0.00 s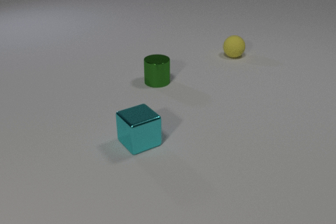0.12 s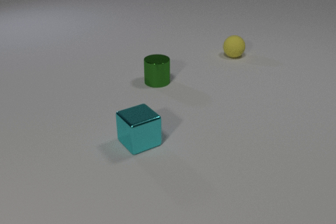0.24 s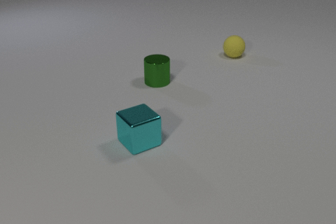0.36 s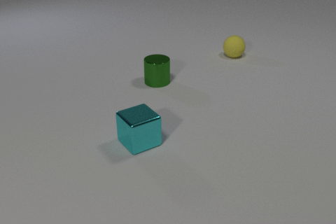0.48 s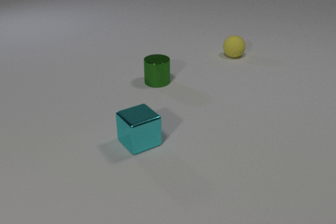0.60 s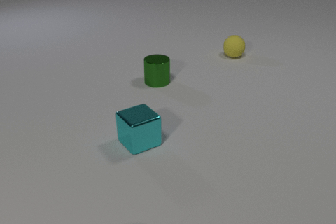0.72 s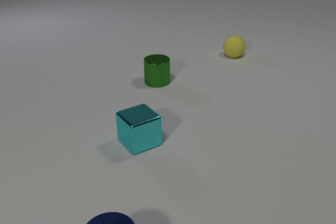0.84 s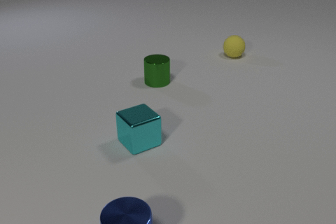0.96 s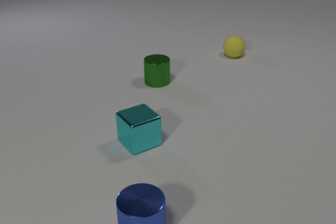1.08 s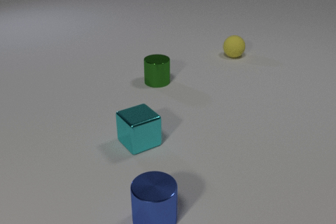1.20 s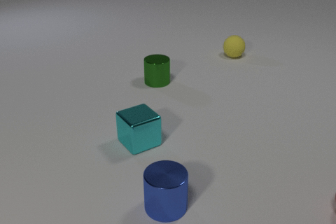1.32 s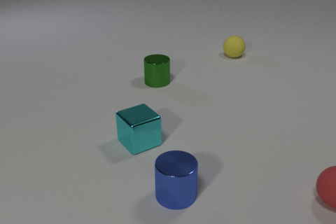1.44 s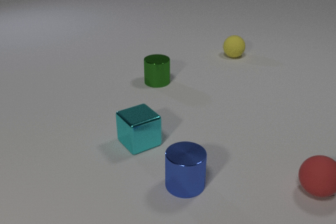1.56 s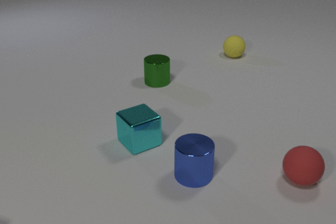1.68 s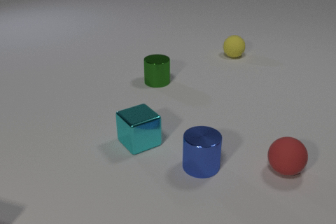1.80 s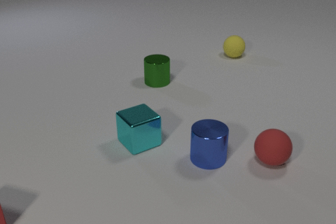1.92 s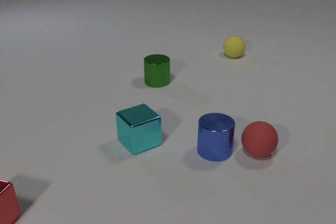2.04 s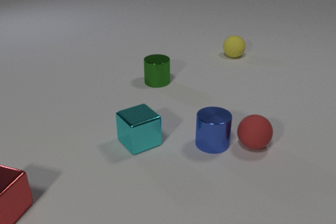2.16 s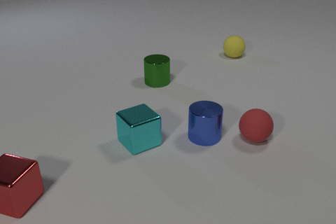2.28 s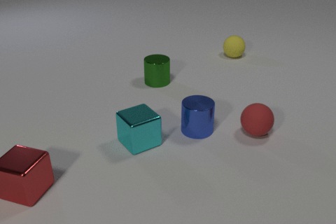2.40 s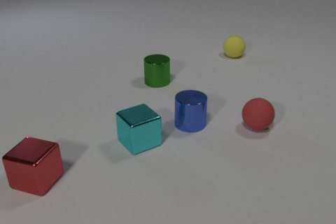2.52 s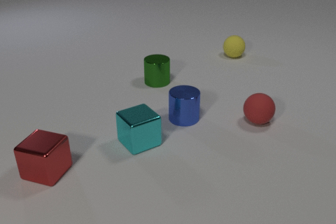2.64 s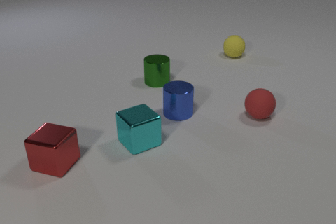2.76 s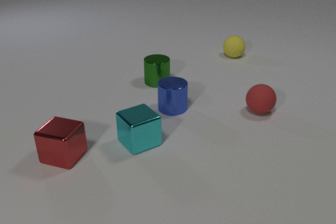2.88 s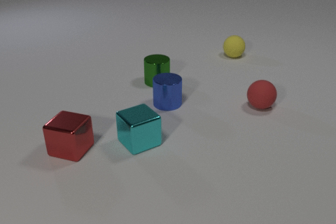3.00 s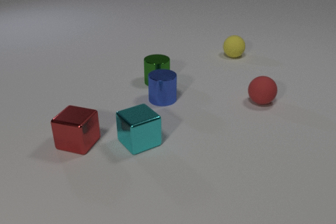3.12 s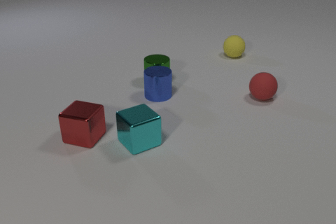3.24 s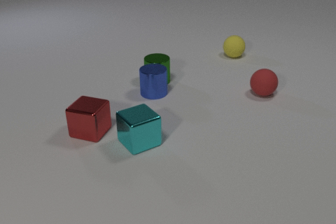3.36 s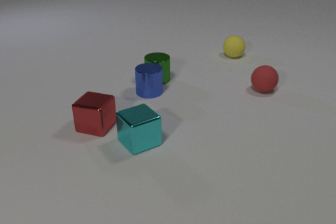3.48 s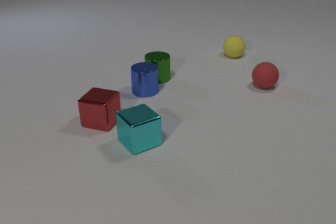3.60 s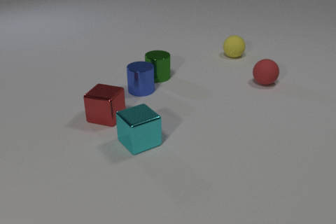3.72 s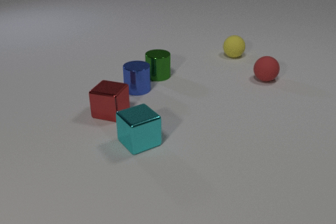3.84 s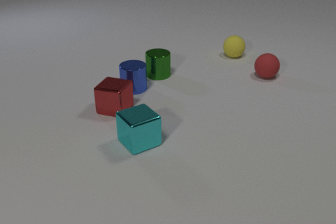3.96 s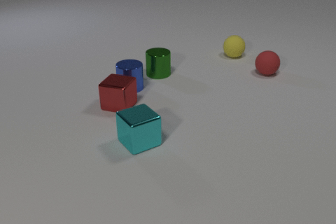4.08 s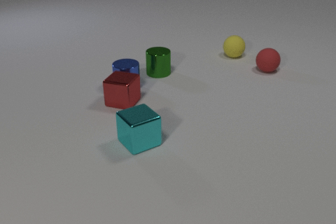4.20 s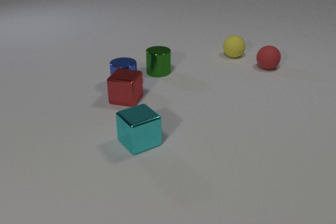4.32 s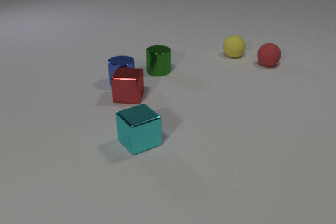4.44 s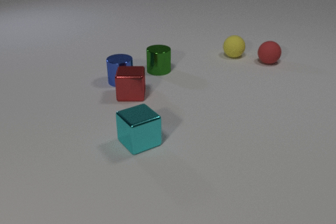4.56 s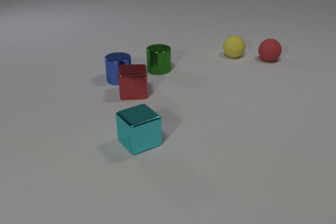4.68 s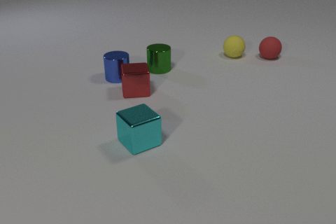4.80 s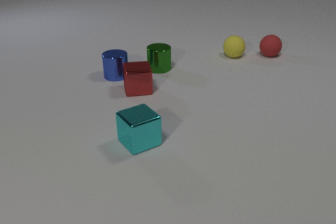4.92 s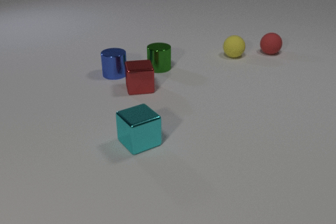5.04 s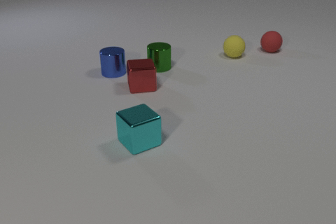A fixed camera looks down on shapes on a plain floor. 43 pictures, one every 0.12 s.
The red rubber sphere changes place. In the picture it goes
away from the camera.
The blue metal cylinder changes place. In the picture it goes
away from the camera.
0.00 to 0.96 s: The blue metal cylinder comes in at the bottom edge, slides away from the camera and to the right.
0.96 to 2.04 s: The blue metal cylinder slides away from the camera and to the right. The red rubber sphere comes in at the right edge, rolls to the left and away from the camera. The red metal cube comes in at the left edge, slides to the right and away from the camera. The blue metal cylinder and the red rubber sphere collide.
2.04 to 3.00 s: The blue metal cylinder slides away from the camera and to the left. The red rubber sphere rolls away from the camera. The red metal cube slides away from the camera and to the right.
3.00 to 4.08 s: The blue metal cylinder slides to the left and away from the camera. The red rubber sphere rolls away from the camera. The green metal cylinder slides away from the camera. The red metal cube slides away from the camera and to the right. The blue metal cylinder and the green metal cylinder collide.
4.08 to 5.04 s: The blue metal cylinder slides away from the camera. The red rubber sphere rolls away from the camera. The green metal cylinder slides away from the camera. The red metal cube slides away from the camera and to the right, spins counterclockwise seen from above by about 30 degrees, its near face sliding to the right. The blue metal cylinder and the red metal cube collide.
How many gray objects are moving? 0.
What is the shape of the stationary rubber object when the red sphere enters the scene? sphere.
How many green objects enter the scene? 0.
